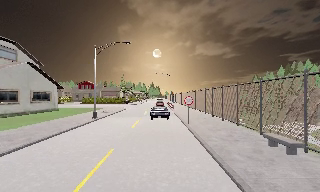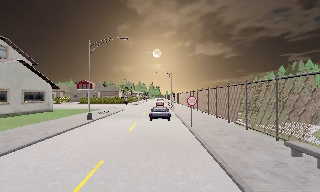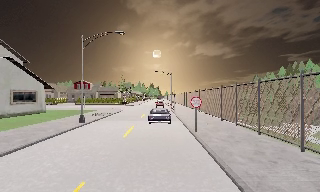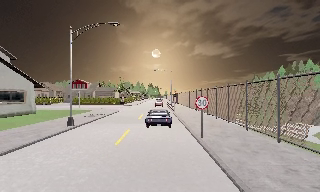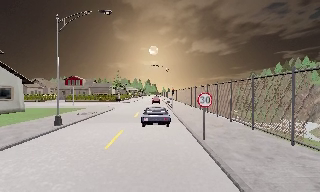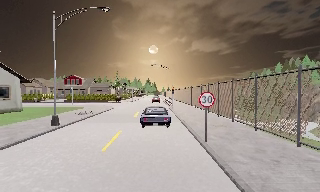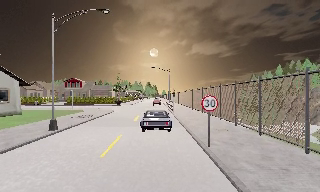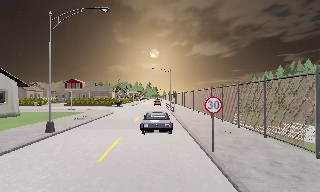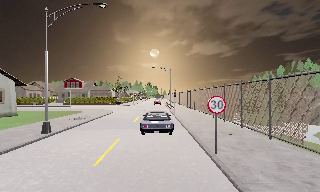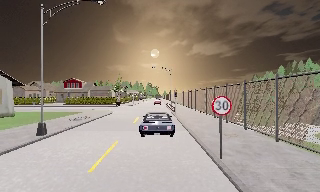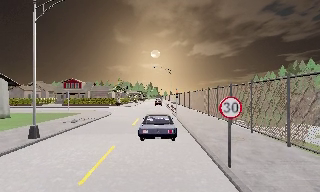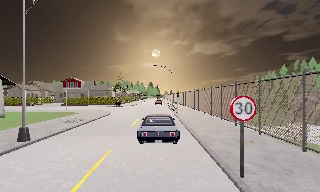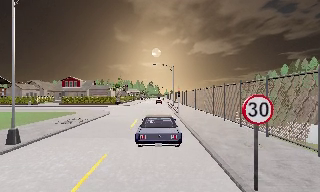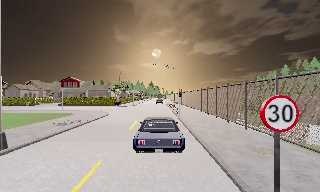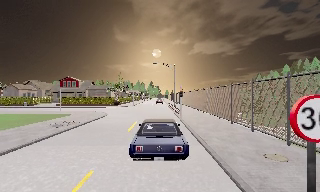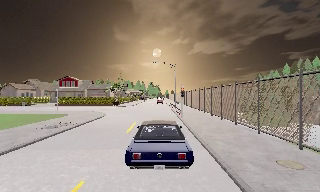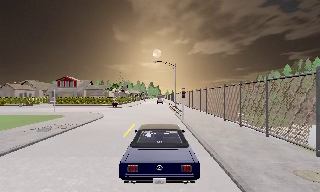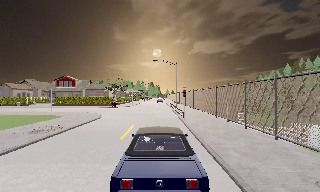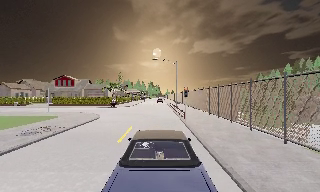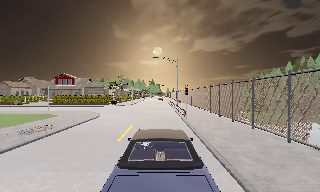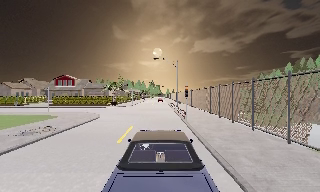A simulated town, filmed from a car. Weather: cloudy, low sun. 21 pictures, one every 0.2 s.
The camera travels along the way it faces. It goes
forward.
0.0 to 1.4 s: The camera travels forward, about 6 m, so what stands in front looms larger. It loses speed.
1.4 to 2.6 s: The camera travels forward, about 3.5 m, so what stands in front looms larger. It gains speed.
2.6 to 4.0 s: The camera travels forward, about 3.5 m, so what stands in front looms larger. It loses speed.
The film runs forward here.
